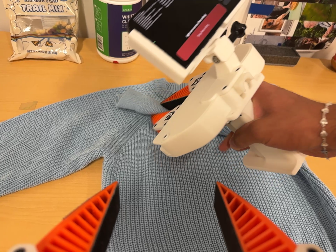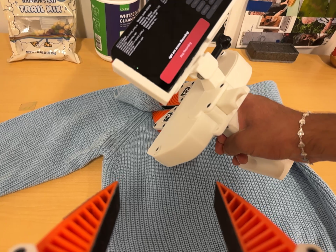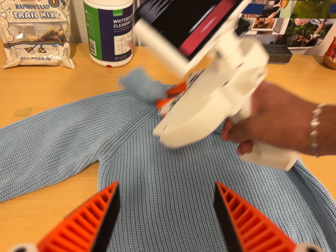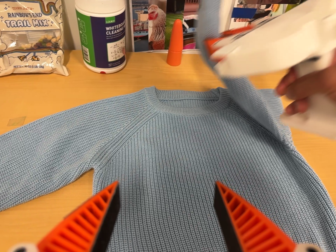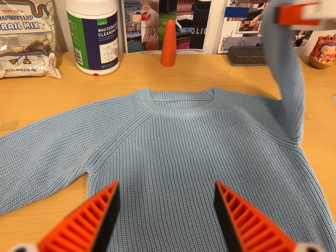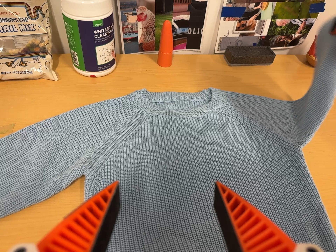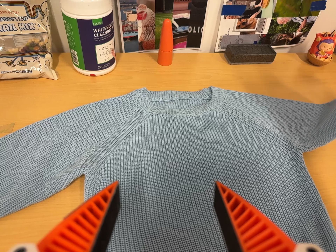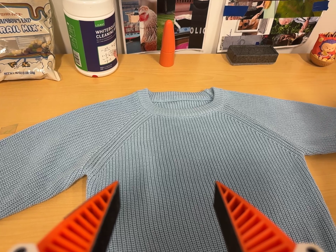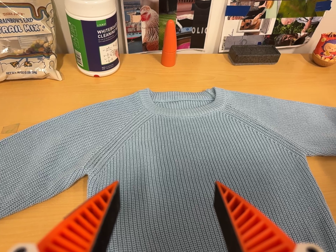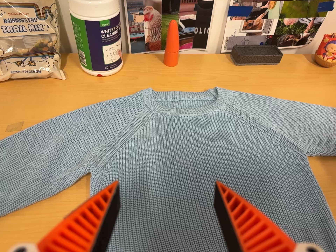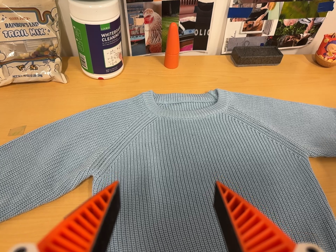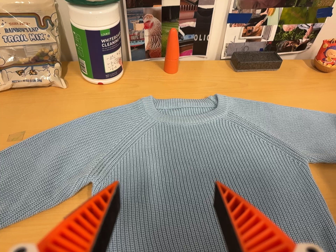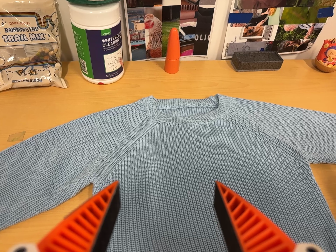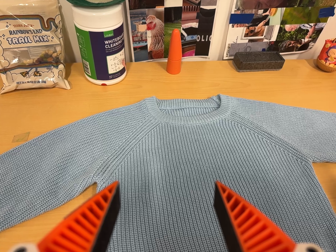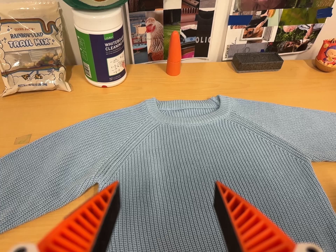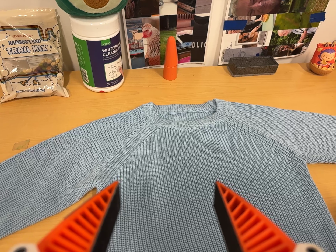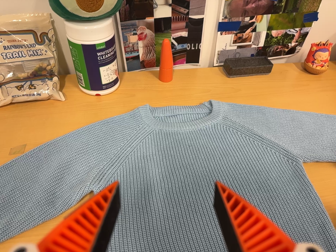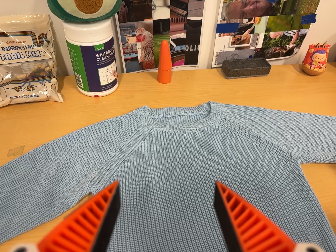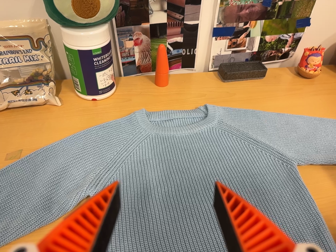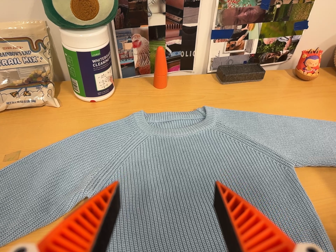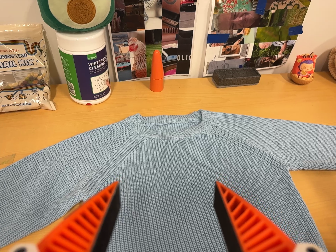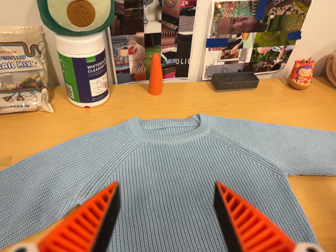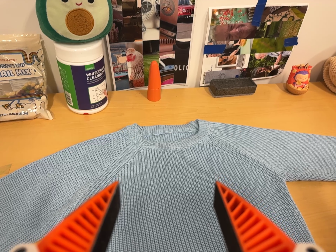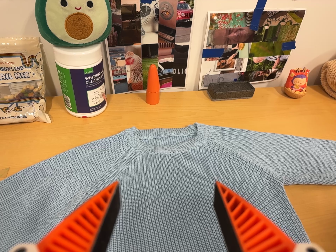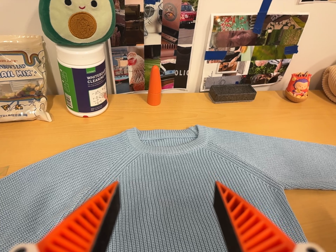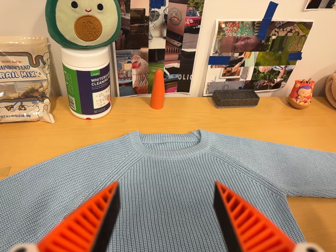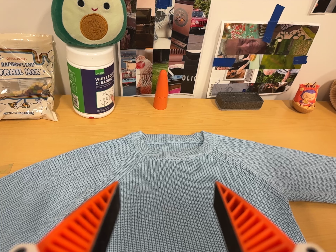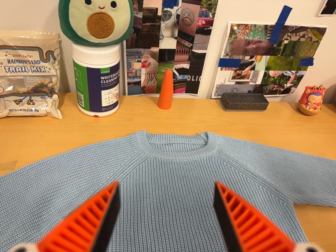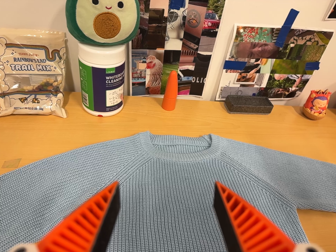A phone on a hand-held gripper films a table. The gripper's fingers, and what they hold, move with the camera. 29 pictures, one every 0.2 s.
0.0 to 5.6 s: The camera travels toward the top of its view, about 5 cm, so close, fixed things drift downward.
The film runs backward here.
